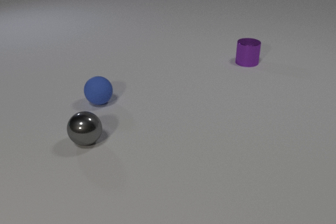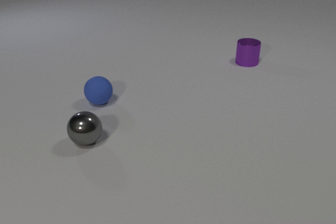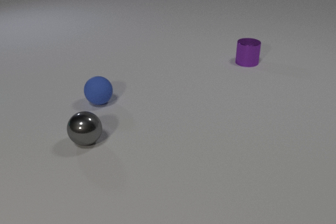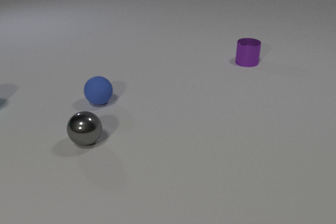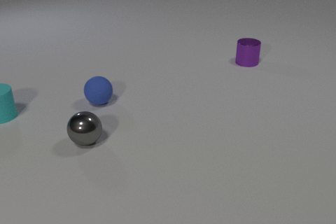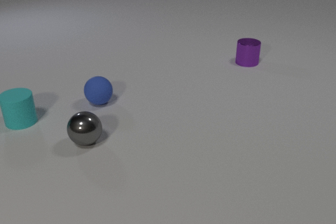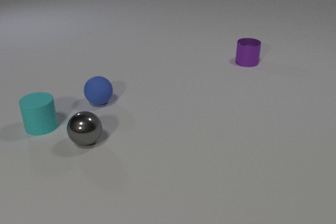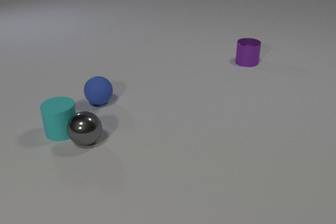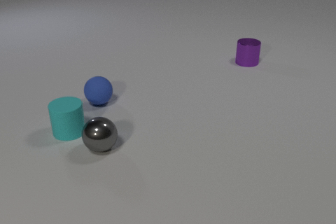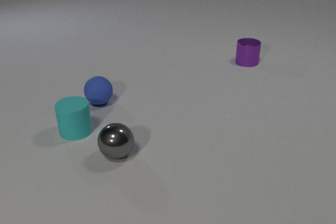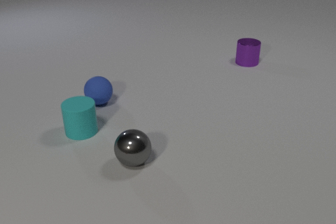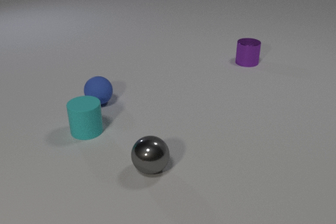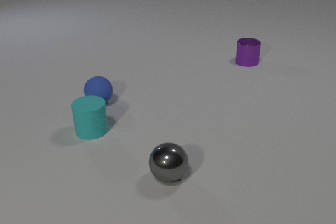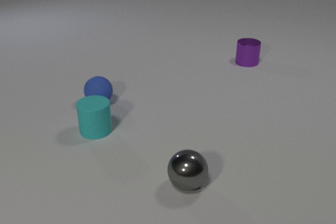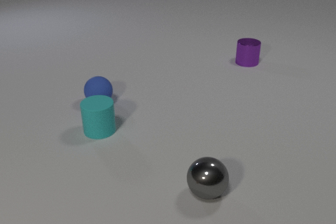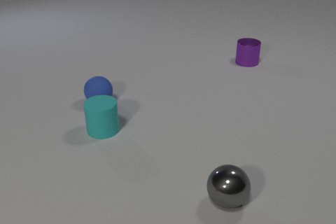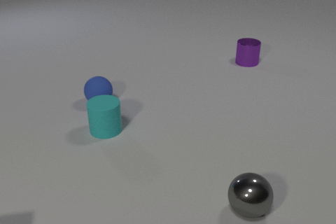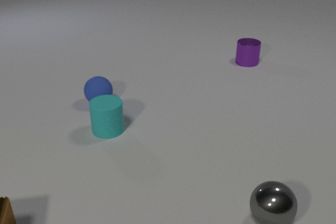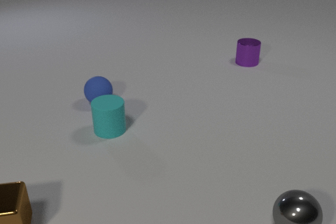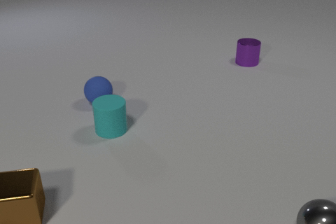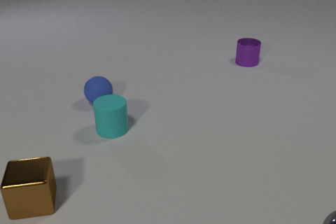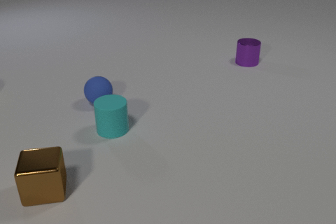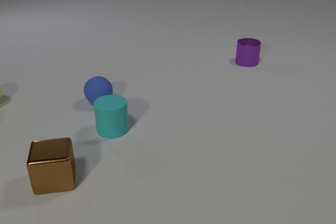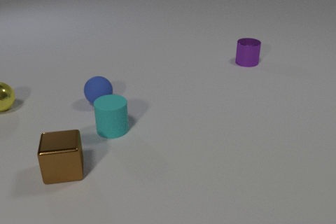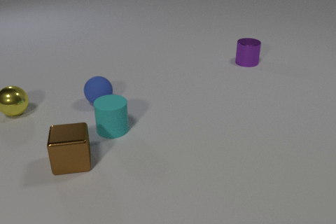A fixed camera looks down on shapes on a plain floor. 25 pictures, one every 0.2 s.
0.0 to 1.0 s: The cyan rubber cylinder comes in at the left edge, slides toward the camera and to the right.
1.0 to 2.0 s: The cyan rubber cylinder slides to the right and toward the camera. The gray metal sphere rolls to the right and toward the camera. The cyan rubber cylinder and the gray metal sphere collide.
2.0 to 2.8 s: The cyan rubber cylinder slides to the right. The gray metal sphere rolls to the right and toward the camera.
2.8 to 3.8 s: The cyan rubber cylinder slides to the right. The gray metal sphere rolls to the right. The brown metal cube comes in at the bottom edge, slides away from the camera and to the right.
3.8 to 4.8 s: The gray metal sphere rolls to the right, leaves at the right edge. The brown metal cube slides away from the camera and to the right. The yellow metal sphere comes in at the left edge, rolls toward the camera and to the right.
Are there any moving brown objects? yes.
What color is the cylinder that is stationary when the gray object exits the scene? purple.
Are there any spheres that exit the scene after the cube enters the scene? yes.
